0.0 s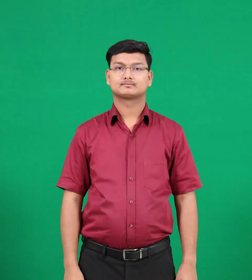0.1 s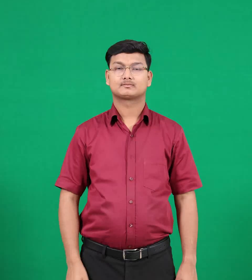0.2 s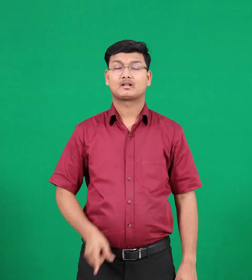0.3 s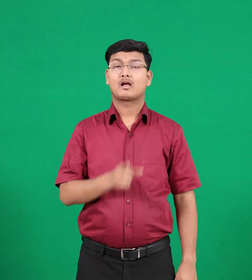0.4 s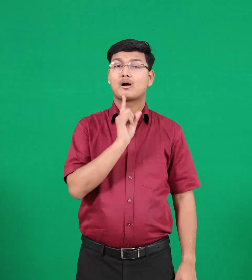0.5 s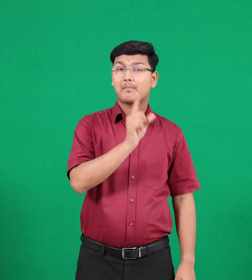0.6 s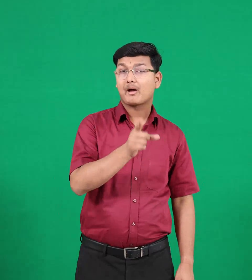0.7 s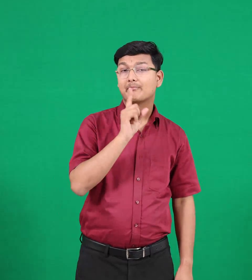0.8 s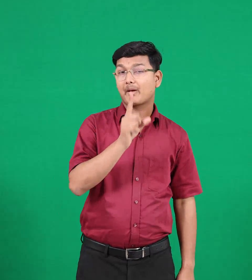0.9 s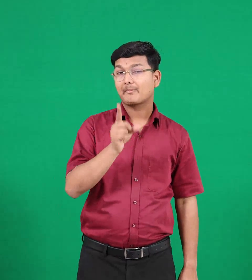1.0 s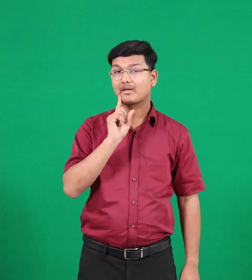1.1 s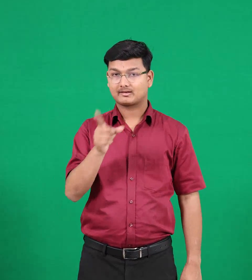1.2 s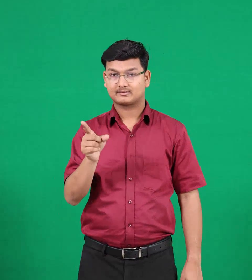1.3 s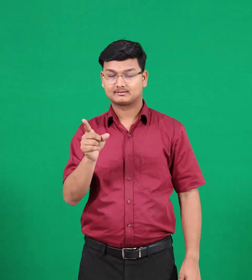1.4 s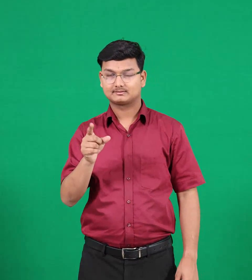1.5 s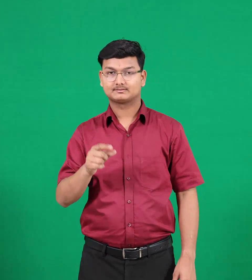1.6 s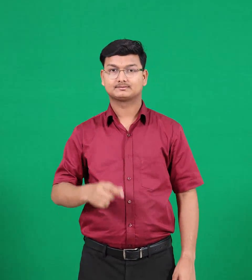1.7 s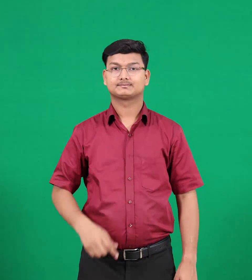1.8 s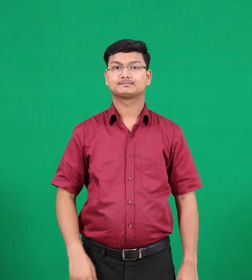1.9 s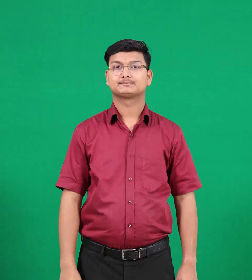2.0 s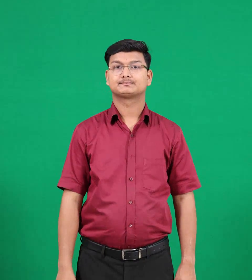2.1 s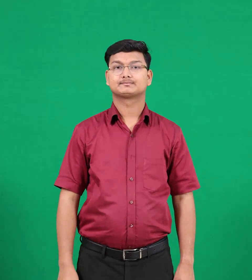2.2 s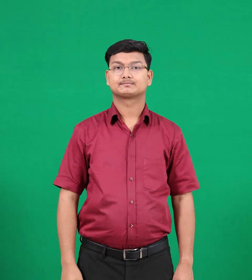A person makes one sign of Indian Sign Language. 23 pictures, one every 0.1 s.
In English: commands
